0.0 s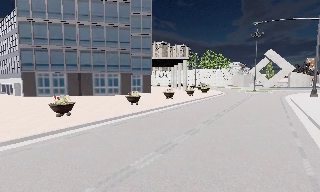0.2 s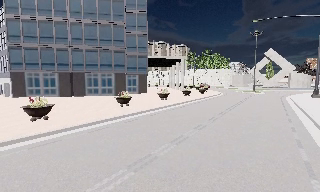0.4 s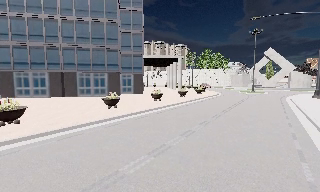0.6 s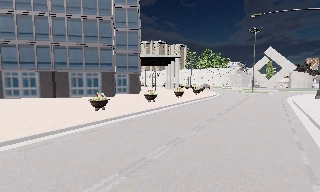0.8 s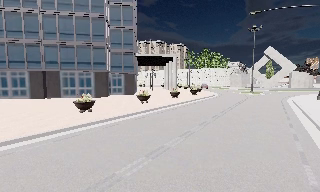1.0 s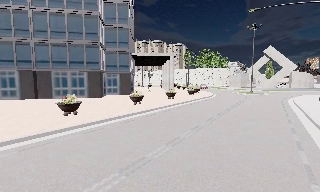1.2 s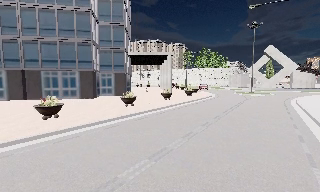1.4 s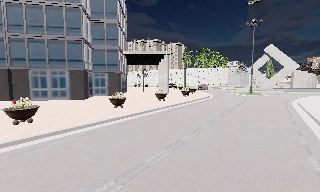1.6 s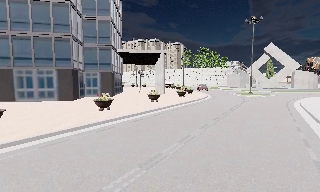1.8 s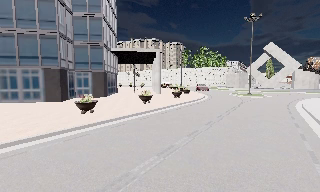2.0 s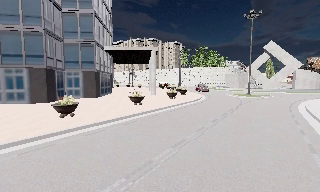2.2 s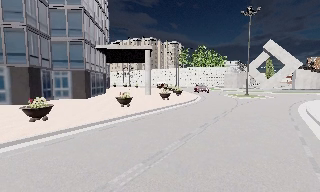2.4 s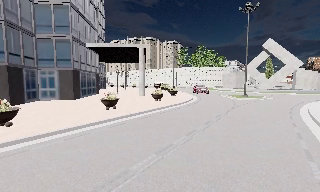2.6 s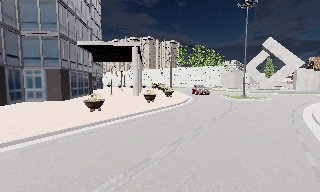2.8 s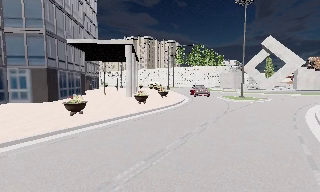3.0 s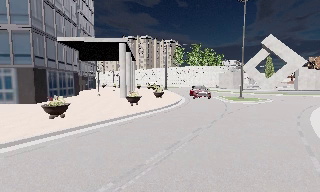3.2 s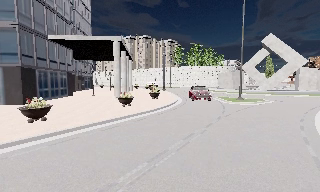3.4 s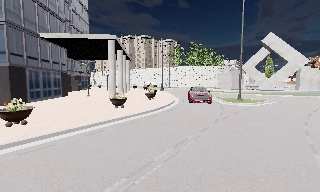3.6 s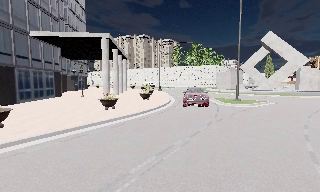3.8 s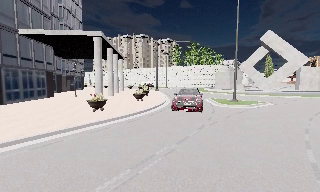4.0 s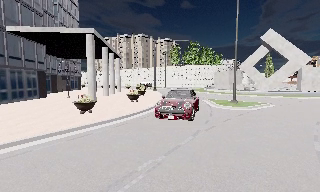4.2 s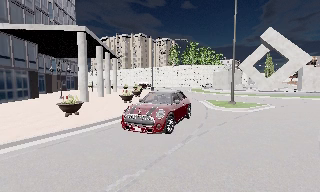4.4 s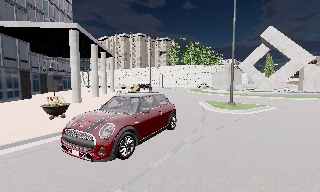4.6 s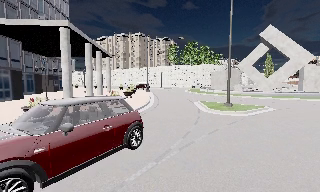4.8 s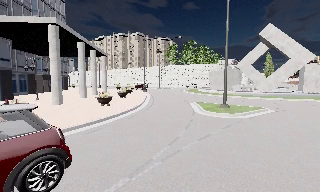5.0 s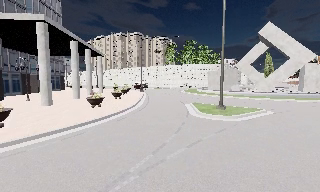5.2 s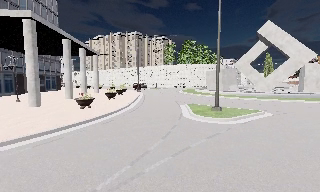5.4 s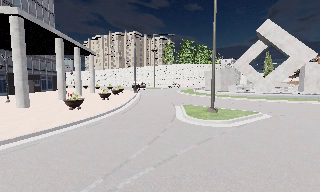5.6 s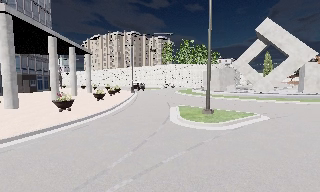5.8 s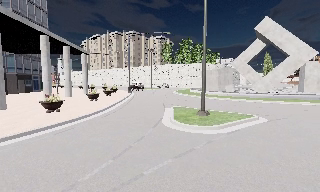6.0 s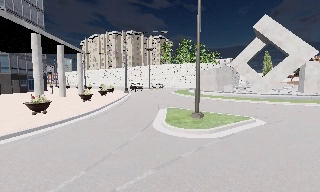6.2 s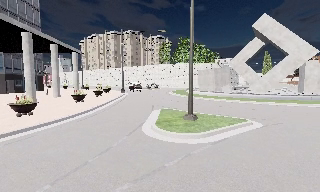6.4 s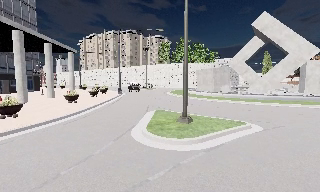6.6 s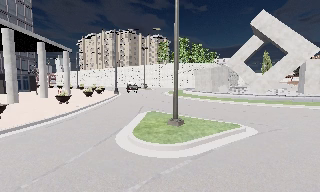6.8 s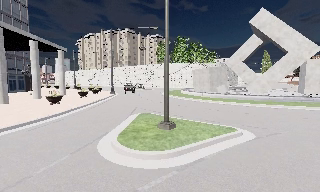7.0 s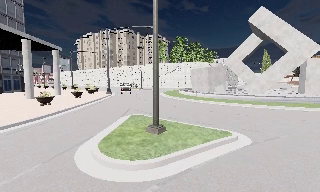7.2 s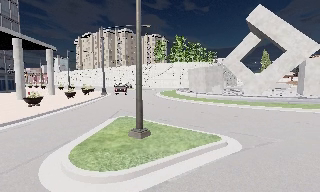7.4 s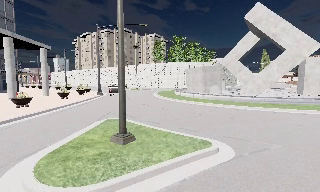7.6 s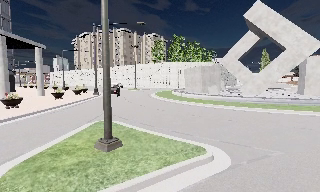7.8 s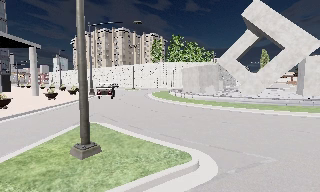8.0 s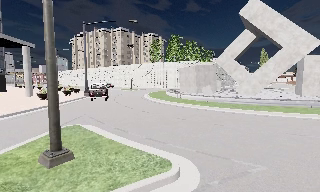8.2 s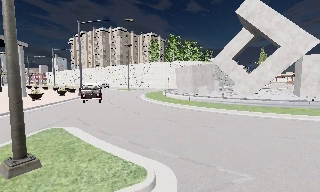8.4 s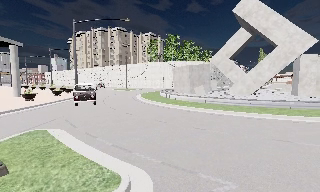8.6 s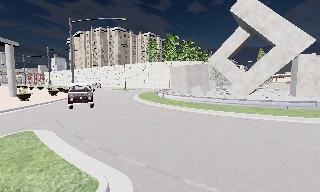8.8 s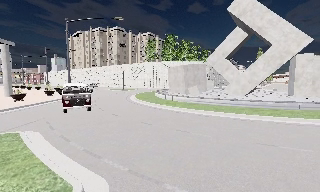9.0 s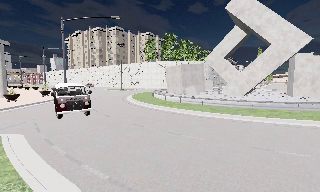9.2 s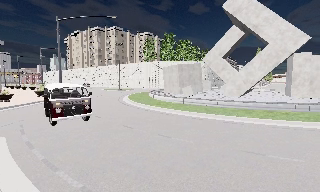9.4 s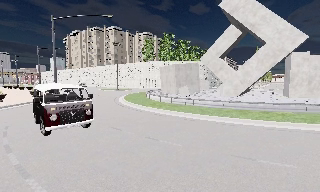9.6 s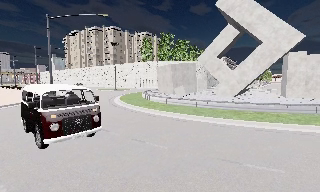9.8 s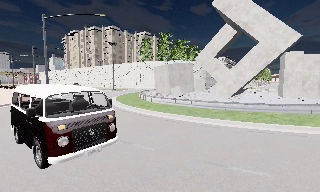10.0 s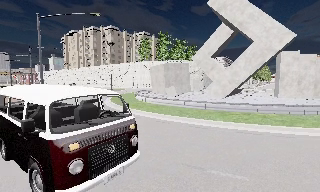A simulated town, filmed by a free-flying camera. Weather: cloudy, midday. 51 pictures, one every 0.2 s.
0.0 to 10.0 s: The camera travels forward and to its right, about 40 m, so what stands in front looms larger. It loses speed.
The film runs forward here.
